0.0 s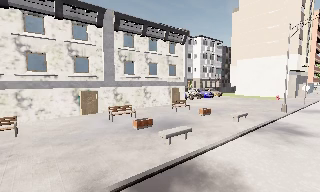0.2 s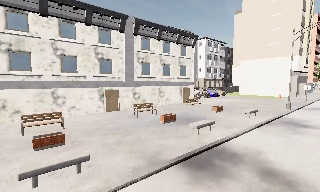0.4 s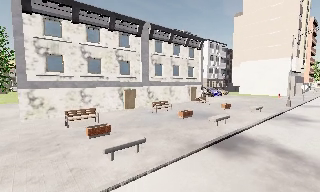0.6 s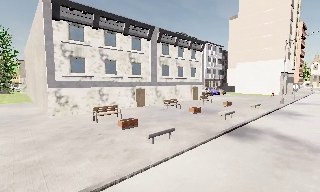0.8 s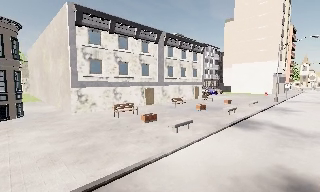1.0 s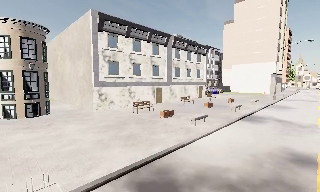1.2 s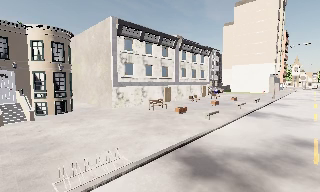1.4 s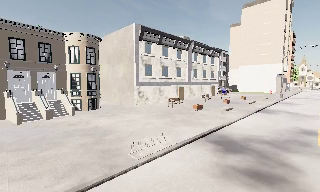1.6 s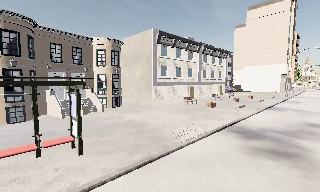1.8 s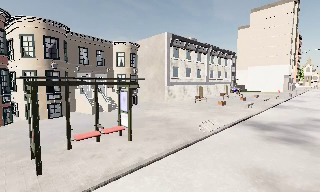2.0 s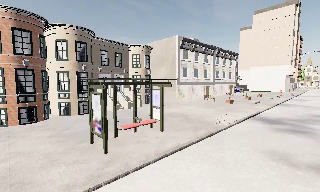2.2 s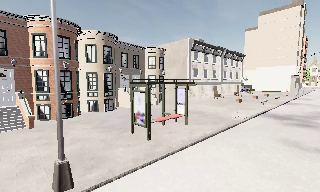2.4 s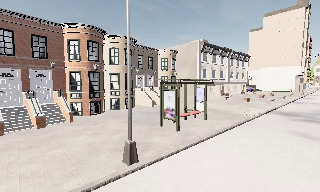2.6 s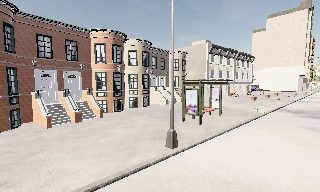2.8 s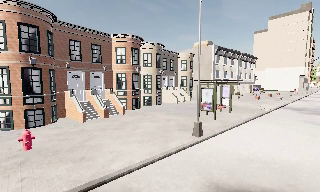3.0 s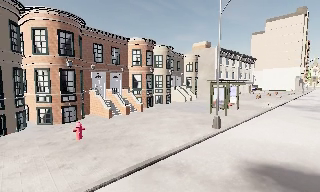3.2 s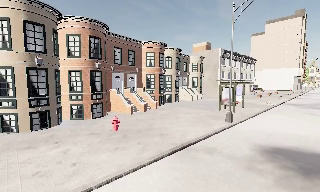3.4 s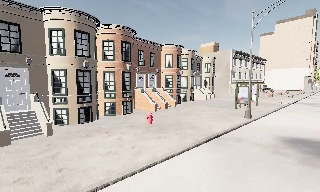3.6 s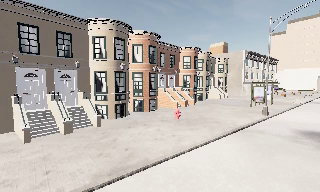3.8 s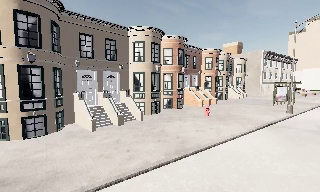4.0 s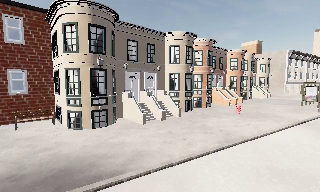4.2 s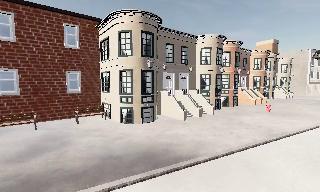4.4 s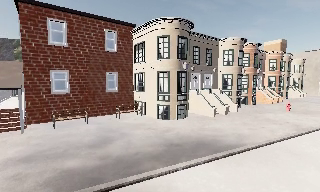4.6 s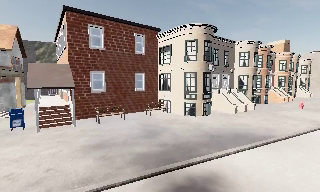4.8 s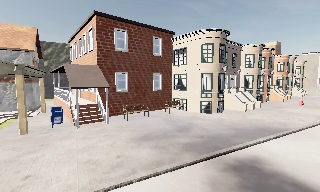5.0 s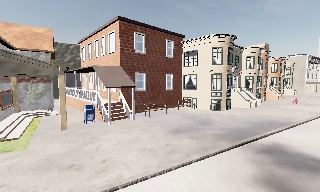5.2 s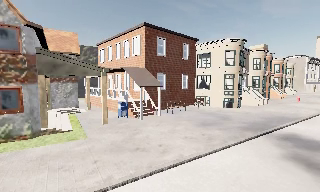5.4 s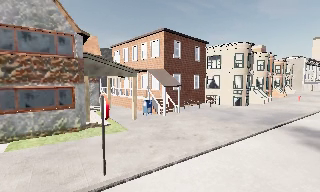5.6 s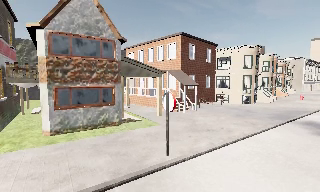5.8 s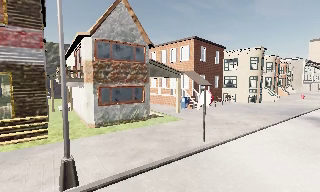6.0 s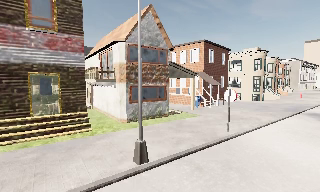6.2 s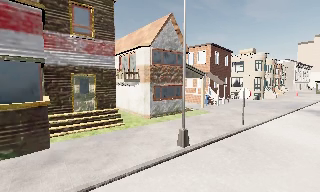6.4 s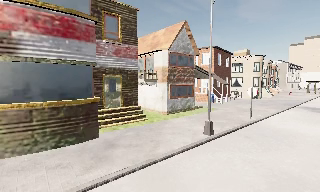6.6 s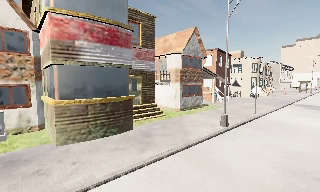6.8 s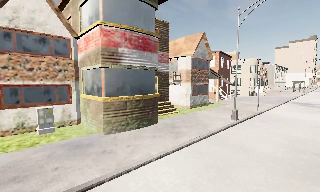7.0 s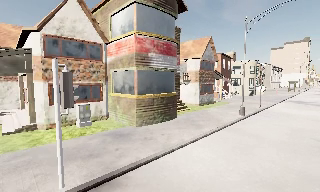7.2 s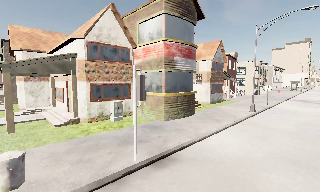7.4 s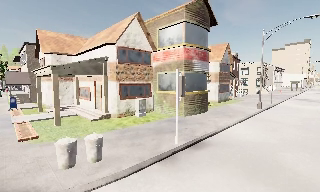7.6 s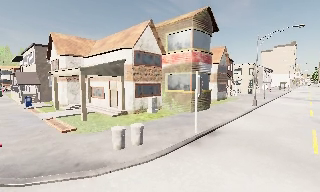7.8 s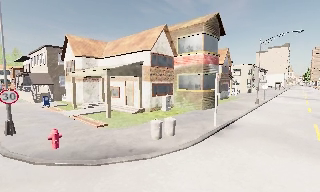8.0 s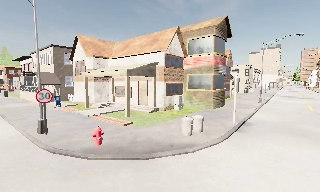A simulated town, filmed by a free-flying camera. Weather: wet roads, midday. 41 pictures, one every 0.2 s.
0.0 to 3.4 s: The camera travels to its left and backward, about 35 m, so close, fixed things drift to the right.
3.4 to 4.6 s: The camera swings to its left by about 15 degrees, and the scene slides to the right. It travels to its left and backward, about 13 m, so close, fixed things drift to the right.
4.6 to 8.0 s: The camera pans to its right, which is clockwise from overhead, by about 25 degrees. It travels to its left and backward, about 35 m, so close, fixed things drift to the right.
The film runs forward here.
